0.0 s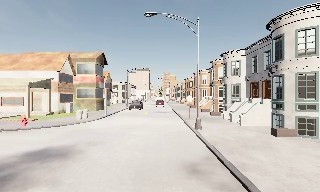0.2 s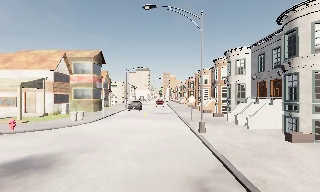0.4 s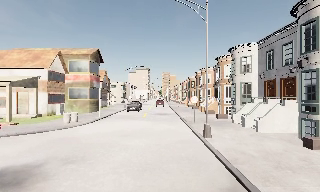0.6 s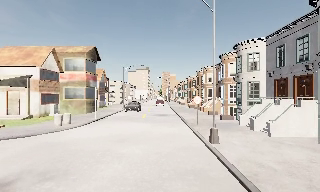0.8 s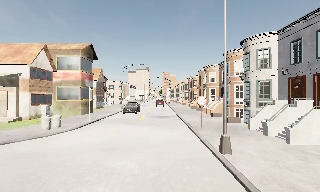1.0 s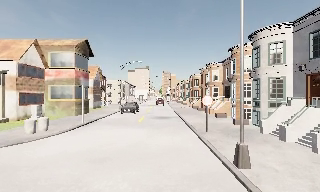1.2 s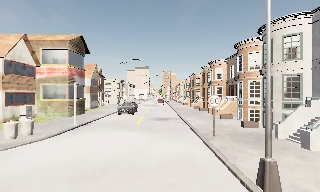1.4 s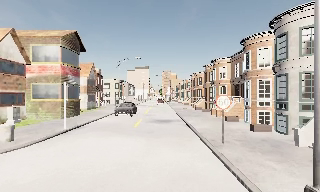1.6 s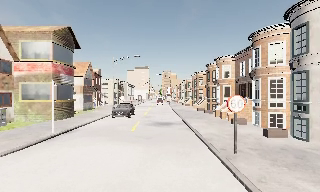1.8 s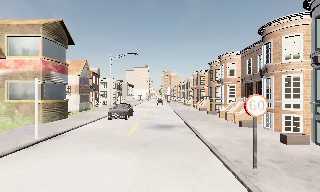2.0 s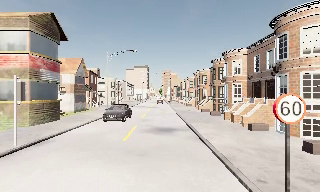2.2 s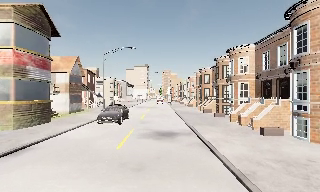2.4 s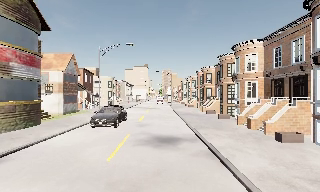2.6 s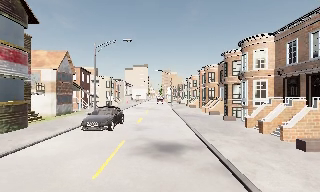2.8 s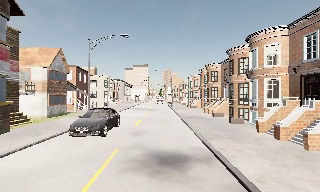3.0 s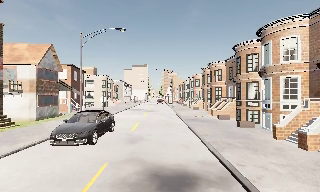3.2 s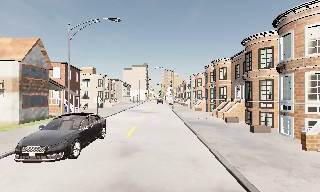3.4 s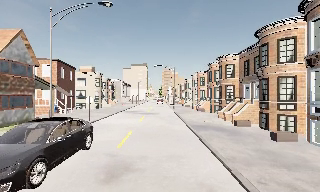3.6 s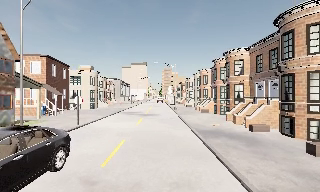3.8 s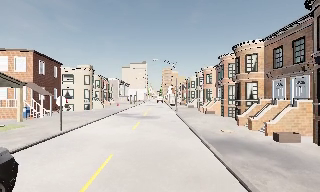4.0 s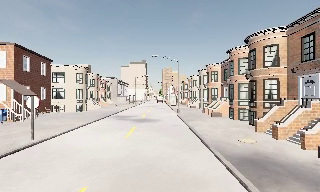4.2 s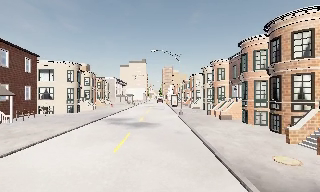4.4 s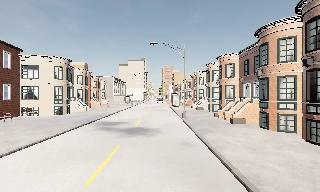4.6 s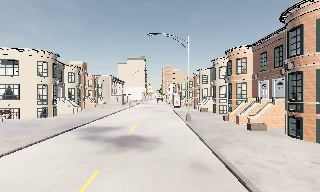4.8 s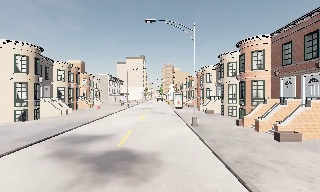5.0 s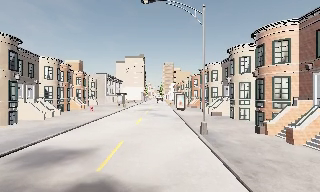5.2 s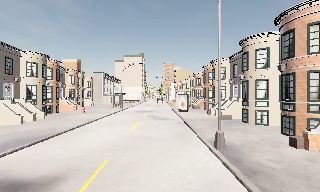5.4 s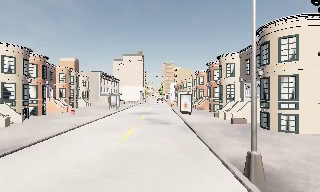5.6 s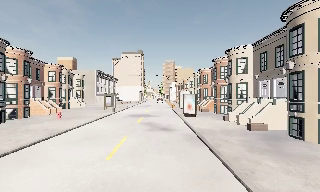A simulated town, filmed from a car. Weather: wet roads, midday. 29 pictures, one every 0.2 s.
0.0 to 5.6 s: The camera travels forward, about 50 m, so what stands in front looms larger. It gains speed.
The film runs forward here.
